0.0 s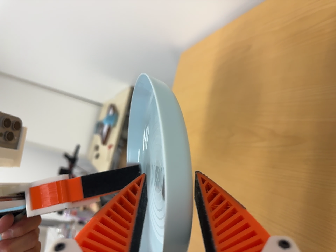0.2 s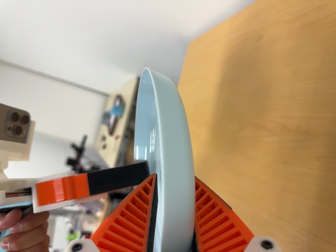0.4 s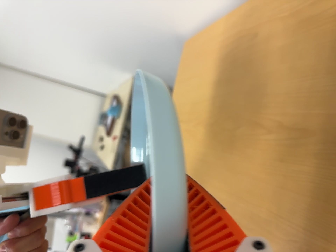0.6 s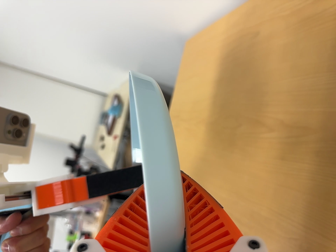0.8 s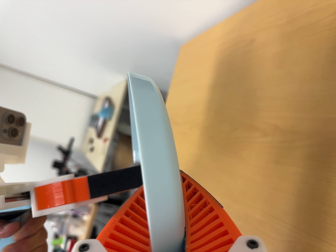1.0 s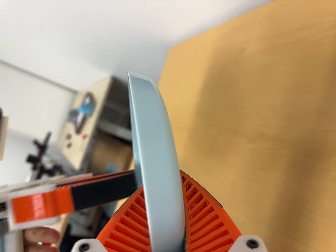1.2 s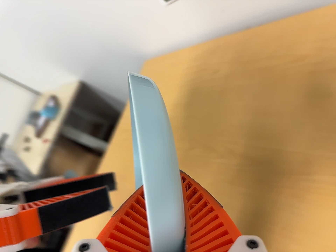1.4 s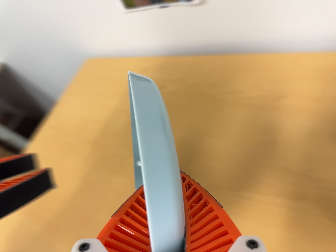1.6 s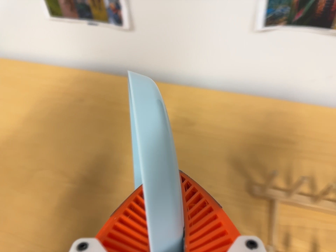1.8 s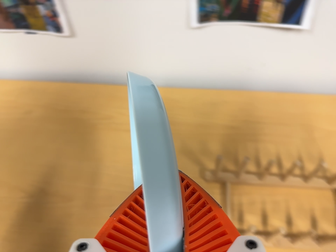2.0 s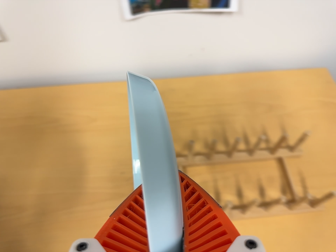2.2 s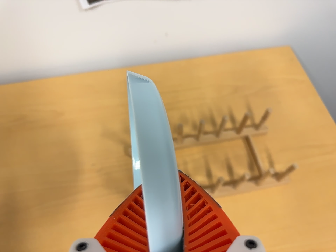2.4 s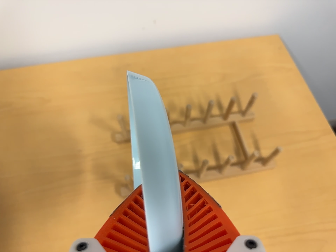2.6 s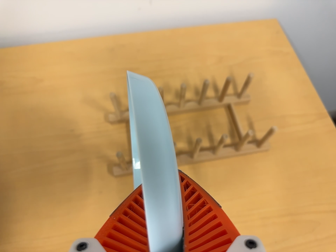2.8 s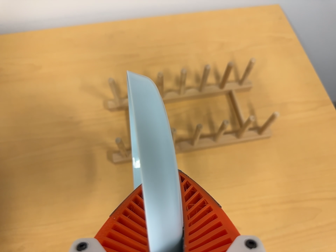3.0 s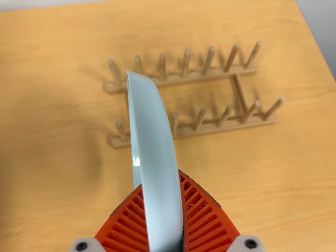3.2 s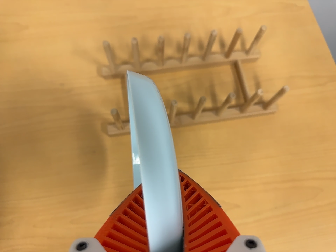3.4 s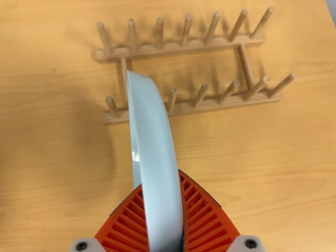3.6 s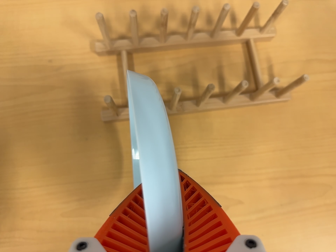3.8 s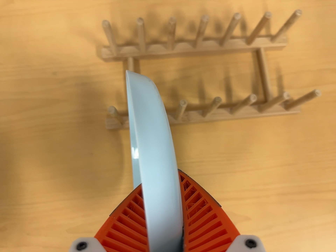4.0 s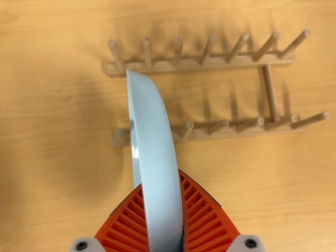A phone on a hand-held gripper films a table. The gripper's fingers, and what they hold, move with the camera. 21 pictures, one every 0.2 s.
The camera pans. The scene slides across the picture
to the left.
0.0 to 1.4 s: The camera pans to its right by about 35 degrees. It travels to its left, about 12 cm. It rolls about its line of sight by about 20 degrees, and the scene rotates clockwise.
1.4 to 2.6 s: The camera swings to its right by about 40 degrees, and the scene slides to the left. It travels to its right, toward the bottom of its view and backward, about 12 cm, so close, fixed things drift to the left. It rolls about its line of sight by about 15 degrees, and the scene rotates counterclockwise.
2.6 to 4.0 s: The camera travels forward and toward the top of its view, about 12 cm, so what stands in front looms larger. Its aim tips toward the bottom of its view by about 15 degrees.
The film runs forward here.
